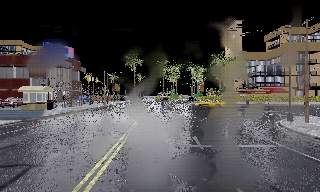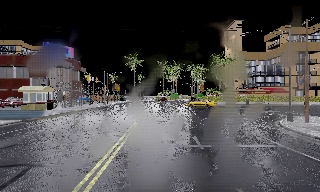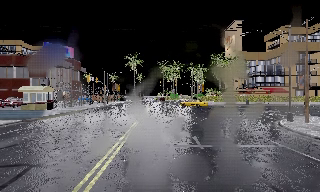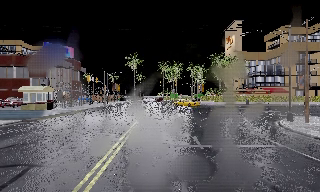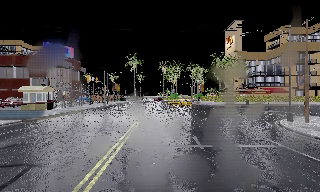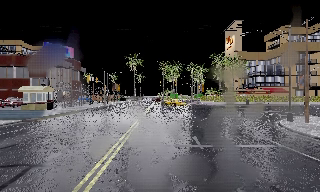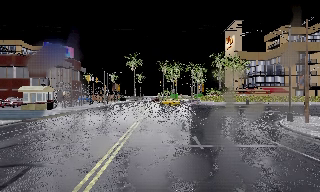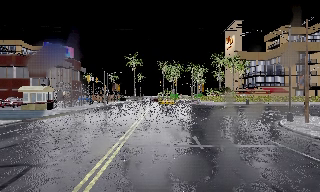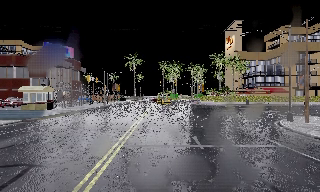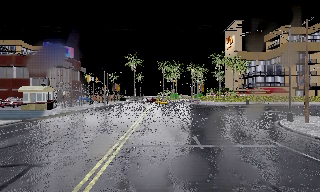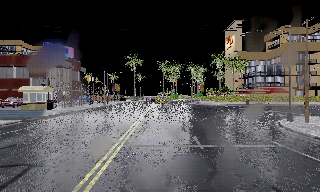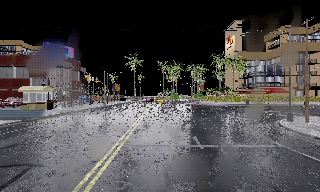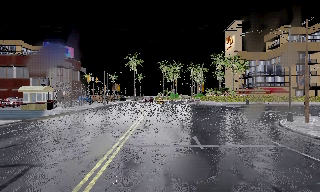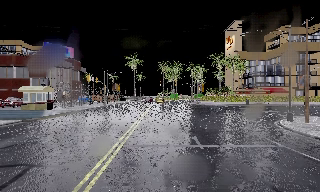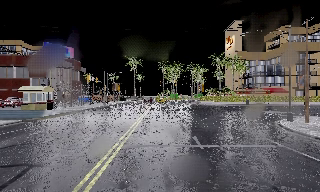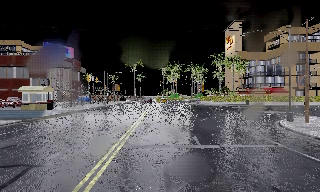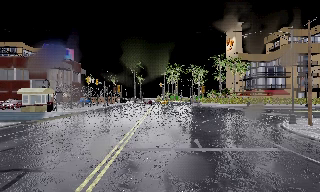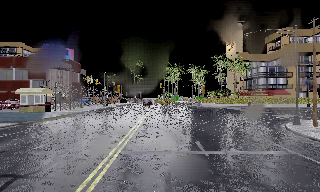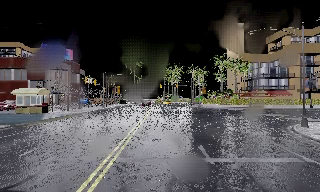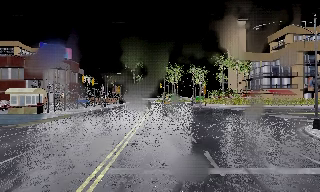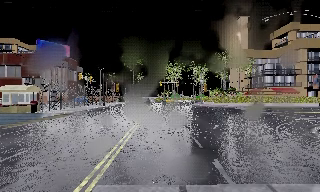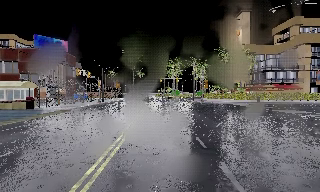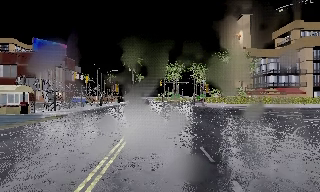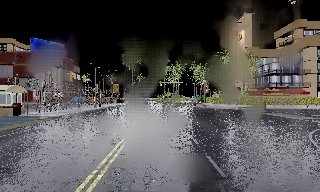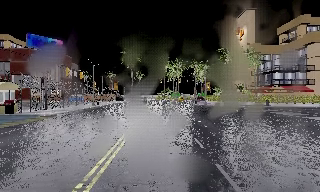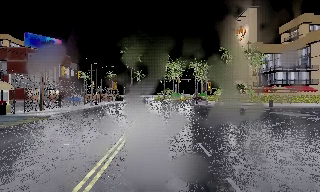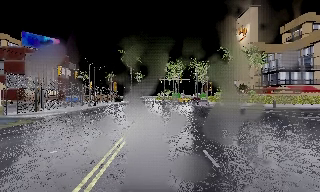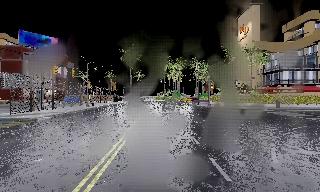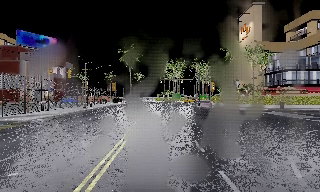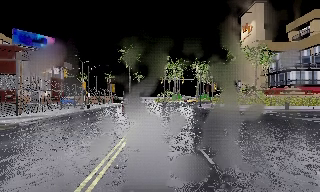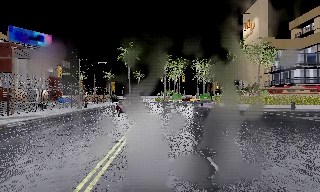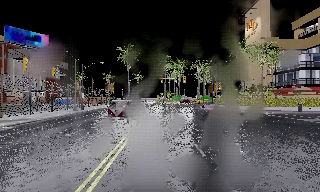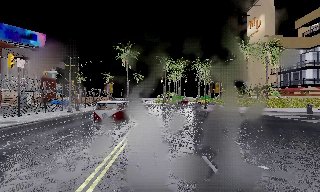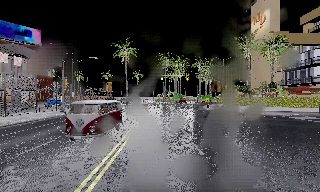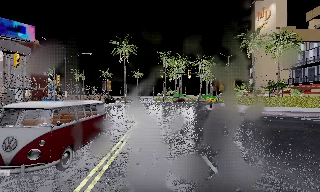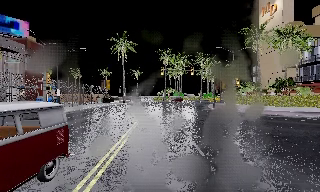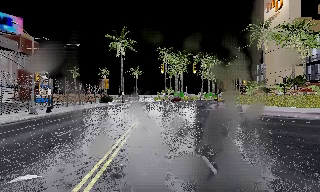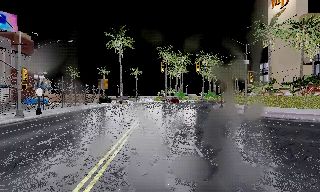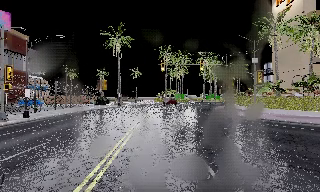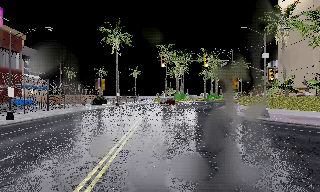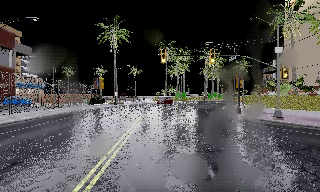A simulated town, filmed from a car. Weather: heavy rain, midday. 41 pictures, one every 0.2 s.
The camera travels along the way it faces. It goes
forward.
0.0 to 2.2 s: The camera keeps its place and its aim.
2.2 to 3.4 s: The camera travels forward, about 0.5 m, so what stands in front looms larger. It gains speed.
3.4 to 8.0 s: The camera travels forward, about 25 m, so what stands in front looms larger. It gains speed.
The film runs forward here.
